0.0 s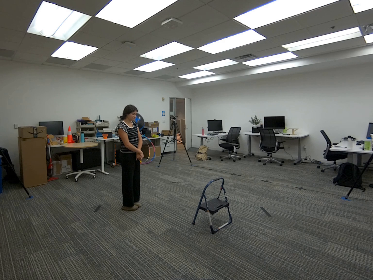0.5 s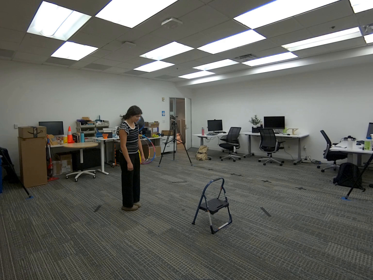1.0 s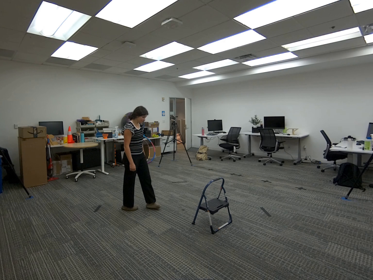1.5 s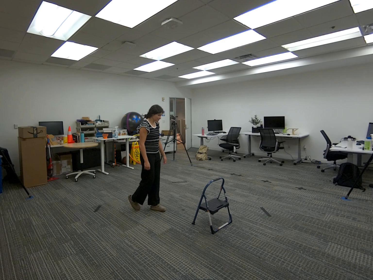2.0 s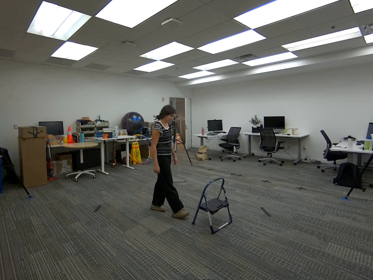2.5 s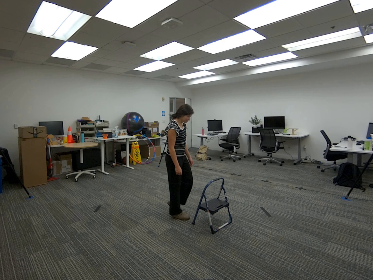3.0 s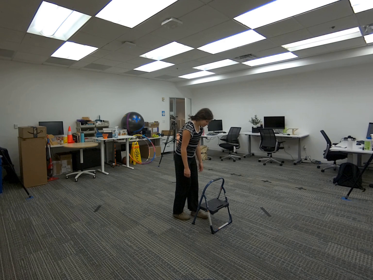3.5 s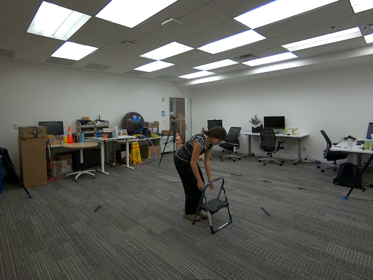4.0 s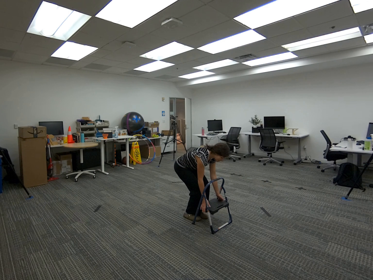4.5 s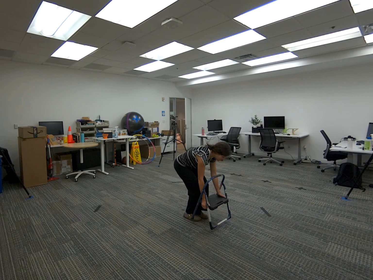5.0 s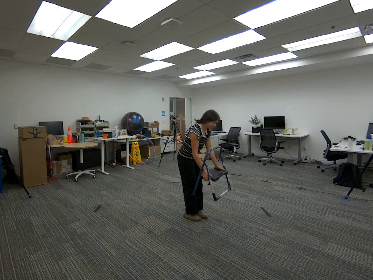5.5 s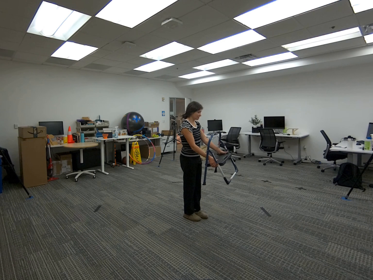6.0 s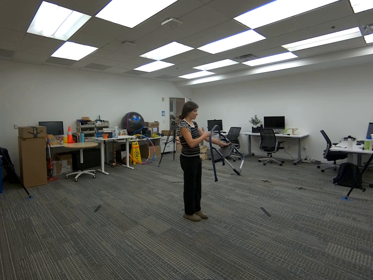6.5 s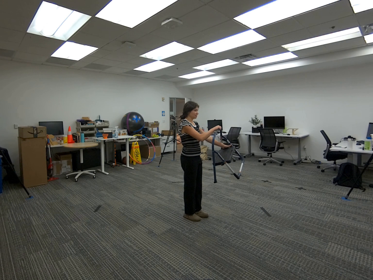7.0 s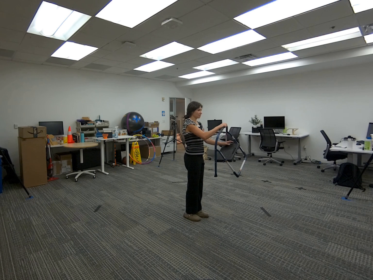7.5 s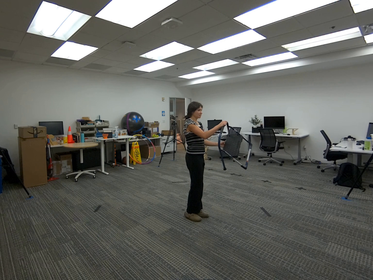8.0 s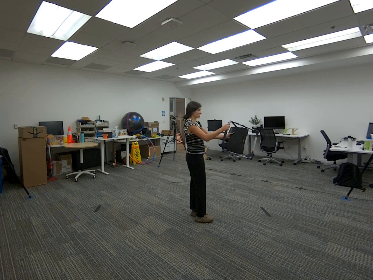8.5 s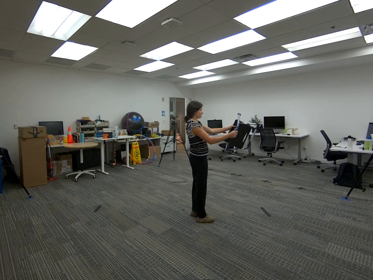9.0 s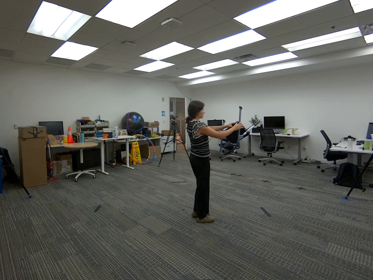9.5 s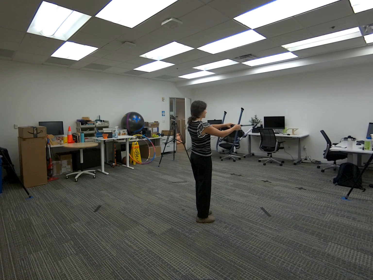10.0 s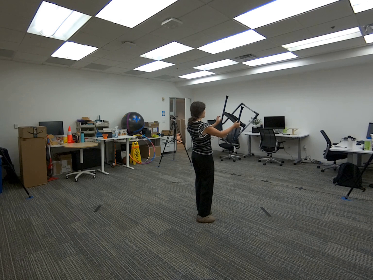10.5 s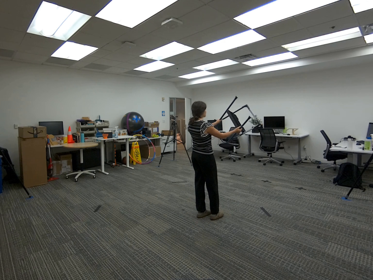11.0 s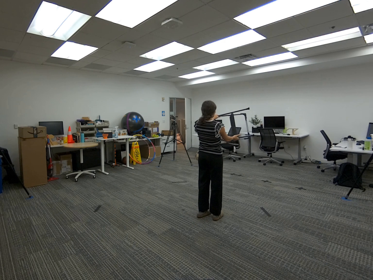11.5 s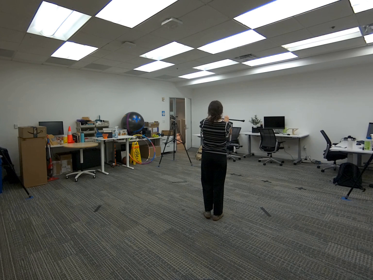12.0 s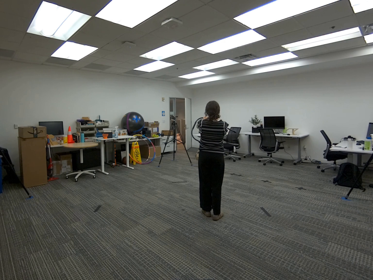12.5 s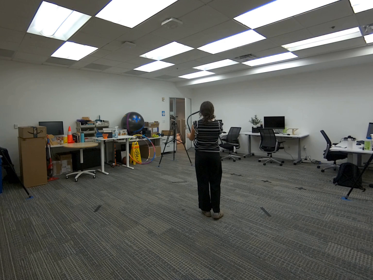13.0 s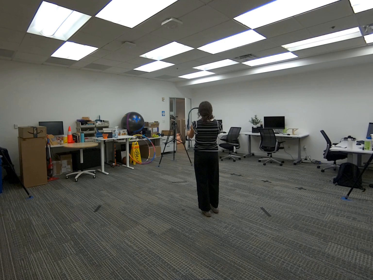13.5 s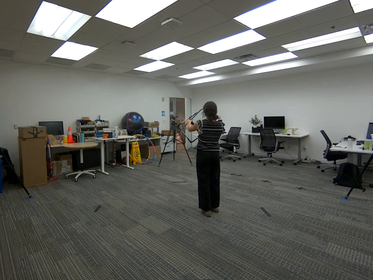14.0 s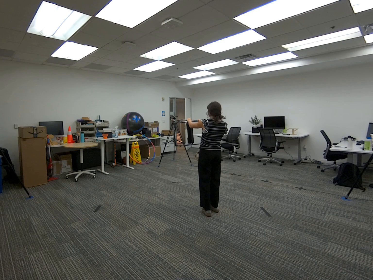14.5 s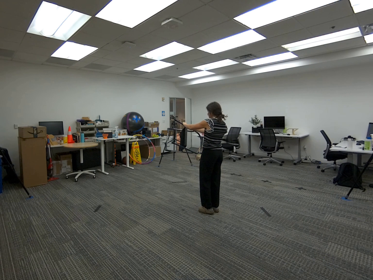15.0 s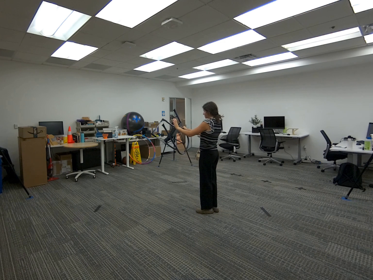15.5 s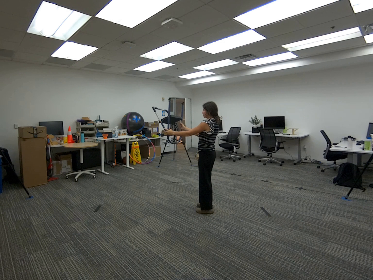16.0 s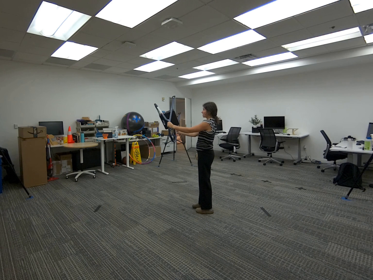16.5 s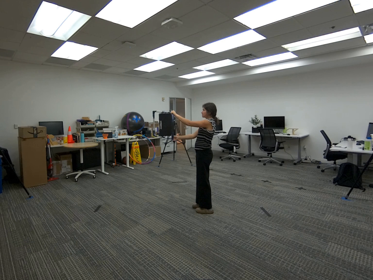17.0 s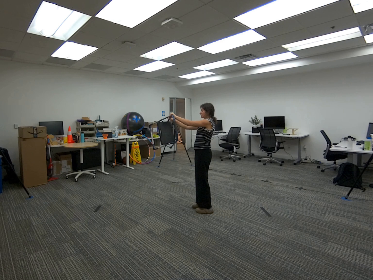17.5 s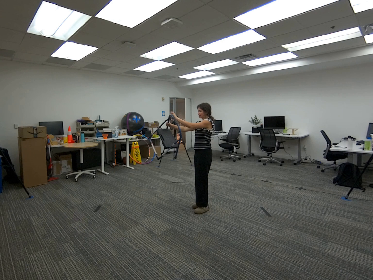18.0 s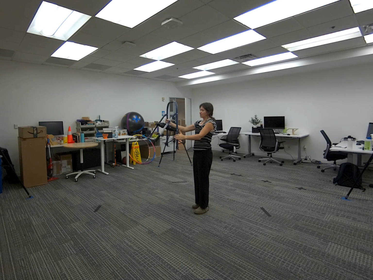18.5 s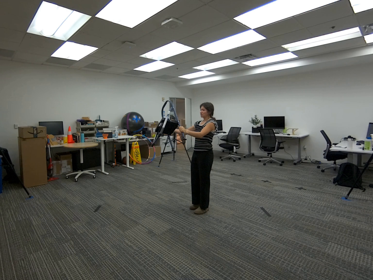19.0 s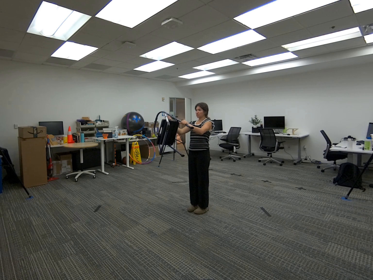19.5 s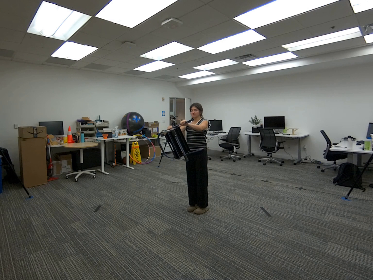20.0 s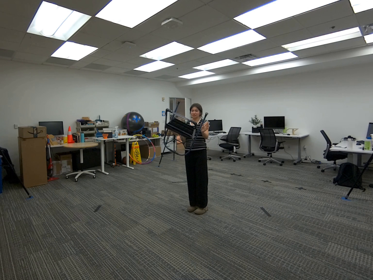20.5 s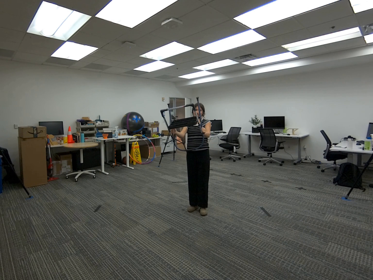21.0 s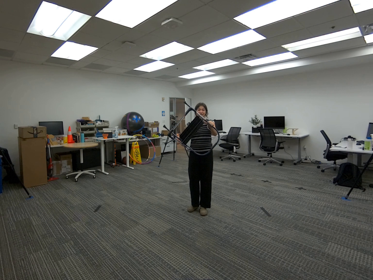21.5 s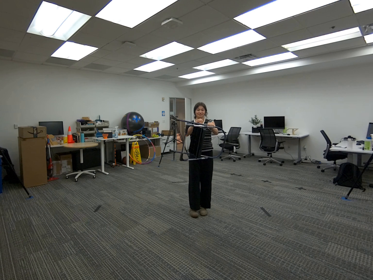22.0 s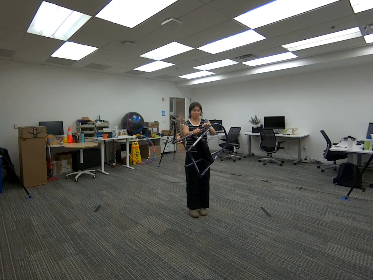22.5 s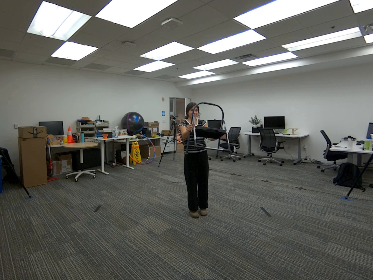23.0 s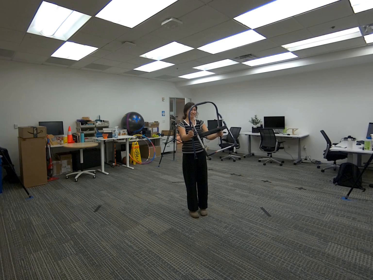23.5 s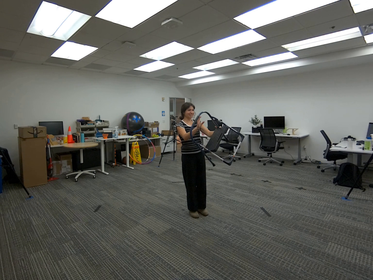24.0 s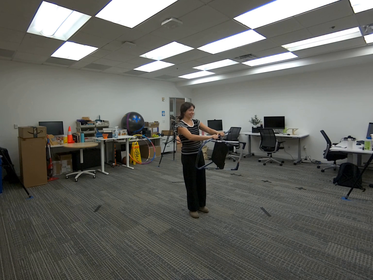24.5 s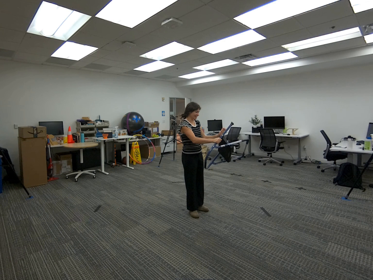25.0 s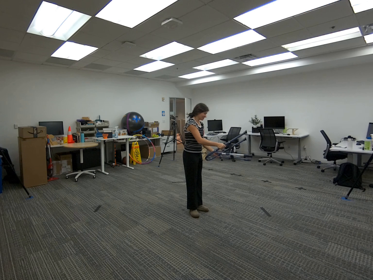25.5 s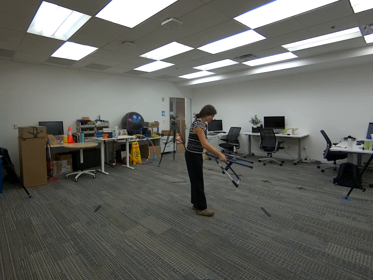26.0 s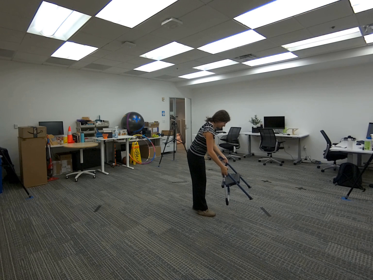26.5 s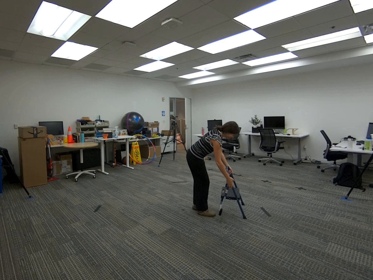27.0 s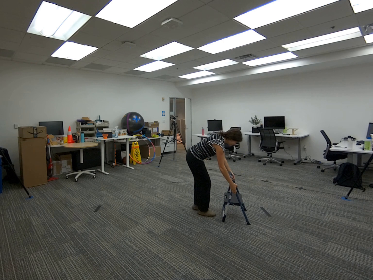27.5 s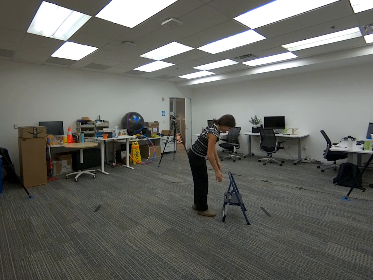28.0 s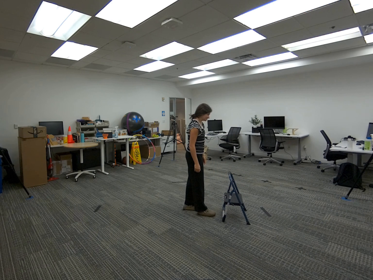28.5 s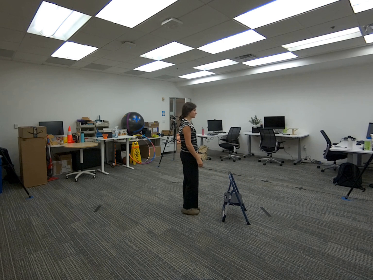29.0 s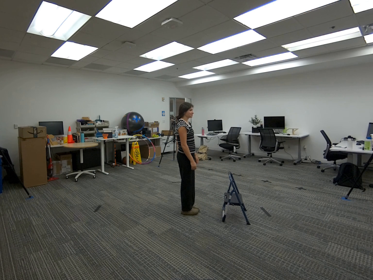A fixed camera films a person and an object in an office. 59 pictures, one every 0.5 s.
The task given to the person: Walk over to the step ladder and pick up the step ladder rotating the step ladder and yourself around the bounding area.
